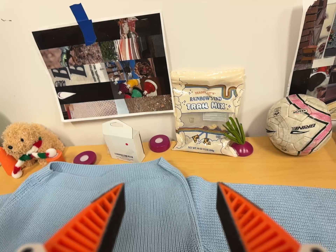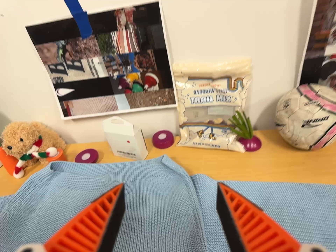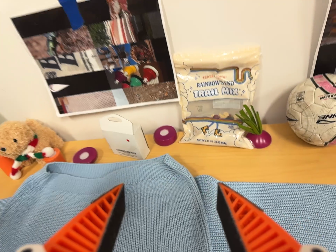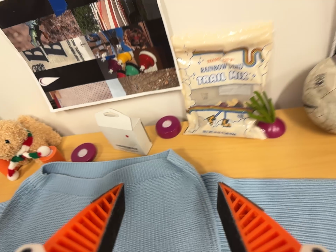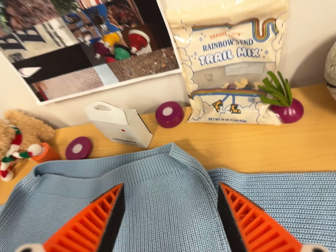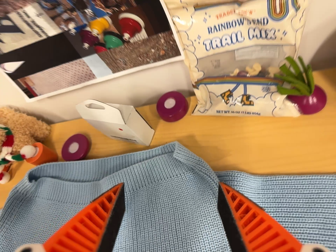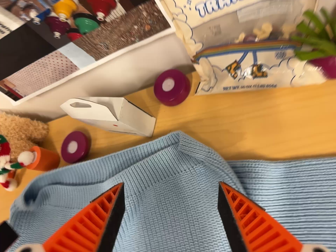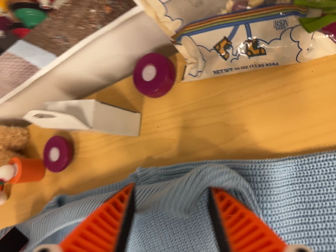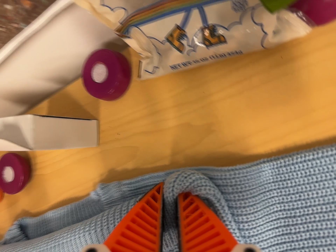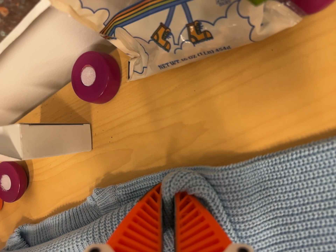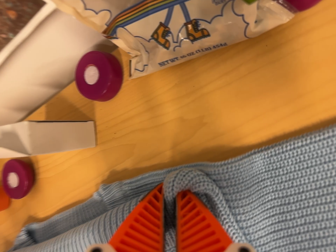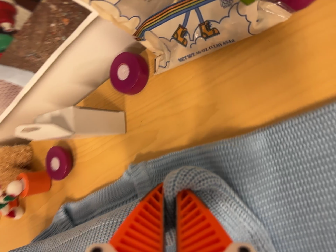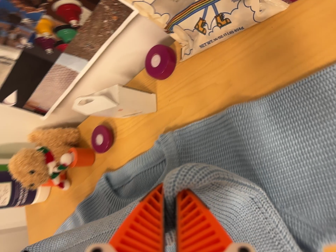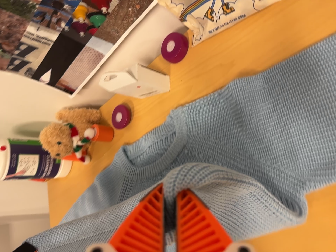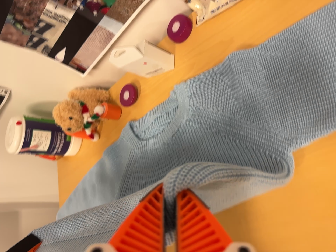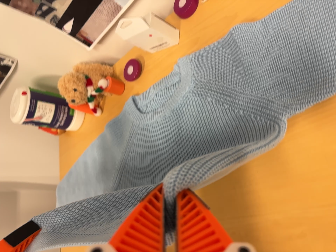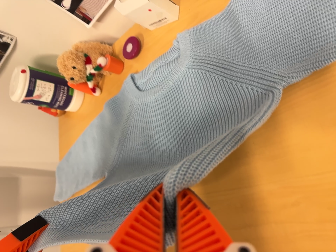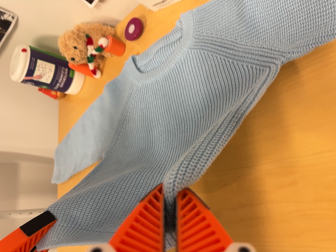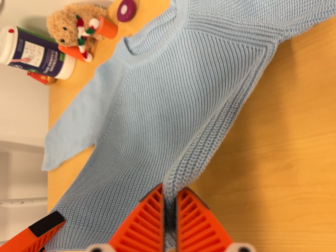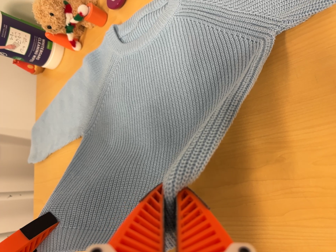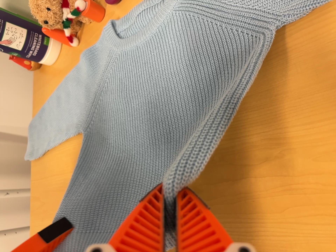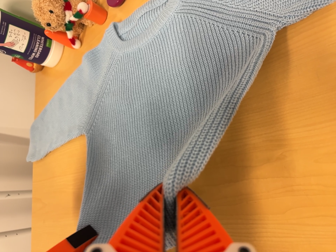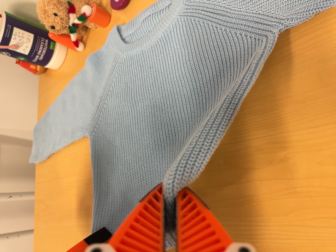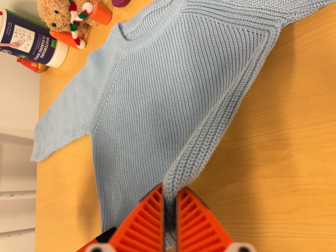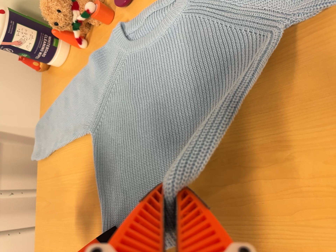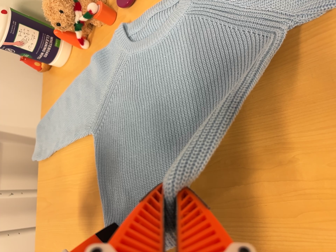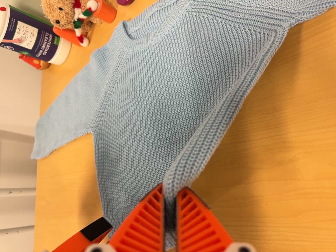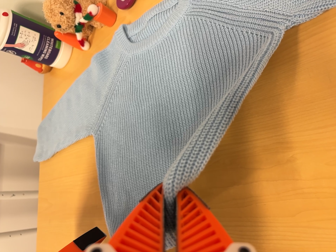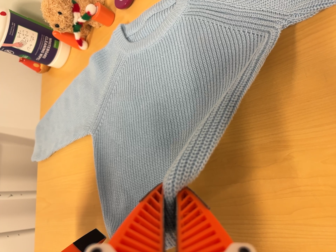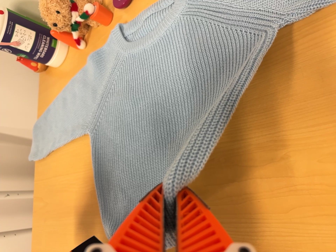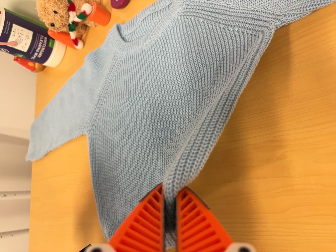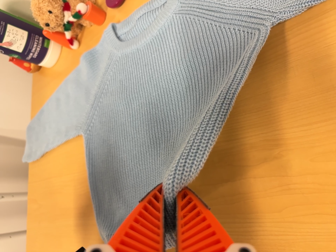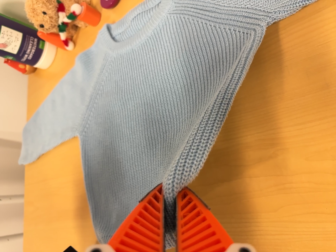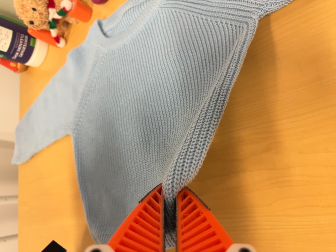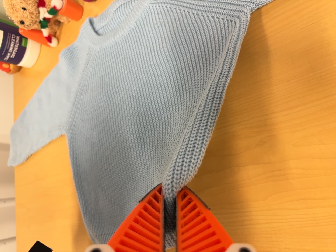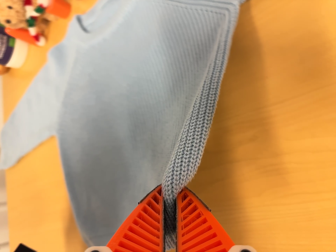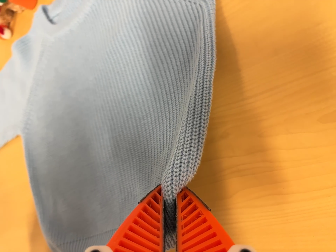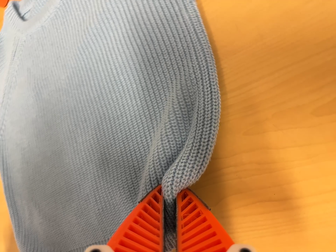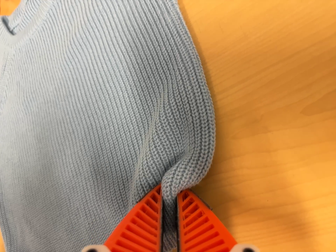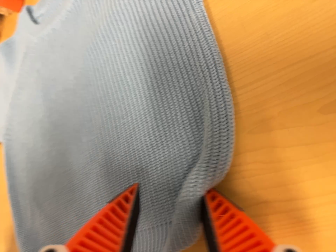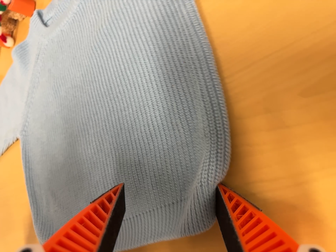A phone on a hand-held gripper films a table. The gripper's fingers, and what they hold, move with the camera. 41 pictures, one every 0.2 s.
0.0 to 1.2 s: The camera pans to its left by about 10 degrees. It travels forward and toward the top of its view, about 30 cm. Its aim tips toward the bottom of its view by about 30 degrees. It rolls about its line of sight by about 20 degrees, and the scene rotates counterclockwise.
1.2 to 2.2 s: The camera travels to its right and forward, about 8 cm. Its aim tips toward the bottom of its view by about 10 degrees, and the scene shifts upward. It rolls about its line of sight by about 15 degrees, and the scene rotates counterclockwise.
2.2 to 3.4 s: The scene slides to the right, as the camera pans about 10 degrees to its left. It travels toward the bottom of its view and backward, about 30 cm, so close, fixed things drift upward. It rolls about its line of sight by about 10 degrees, and the scene rotates clockwise.
3.4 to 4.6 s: The camera shifts only a little, or ends up much as it began.
4.6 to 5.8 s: The camera keeps its place and its aim.
5.8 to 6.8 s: The camera shifts only a little, or ends up much as it began.
6.8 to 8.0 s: The camera travels to its right and forward, about 8 cm, so close, fixed things drift to the left.
The film runs backward here.
